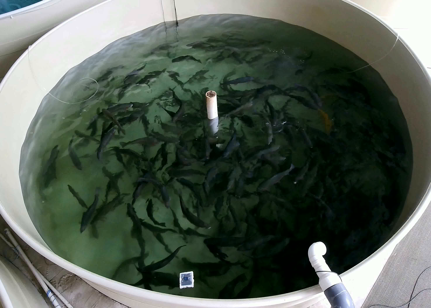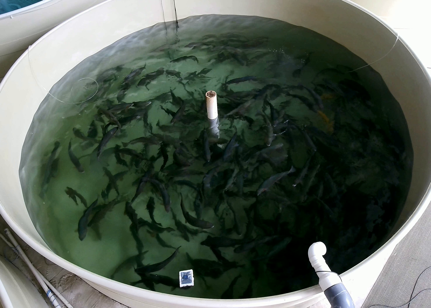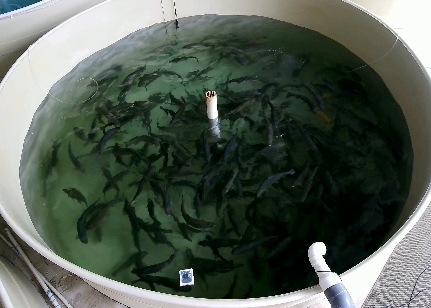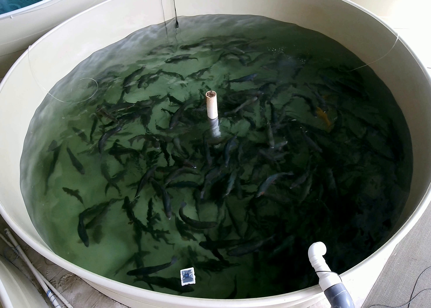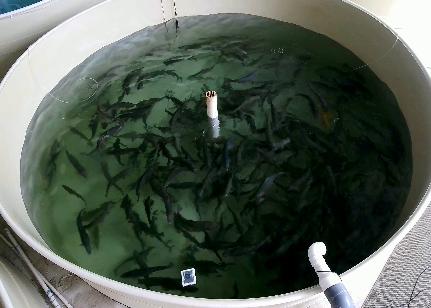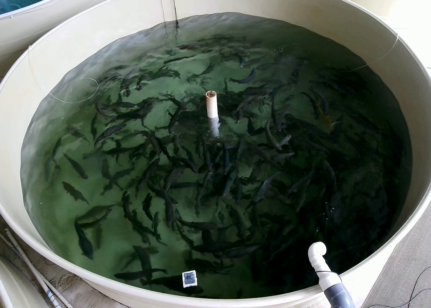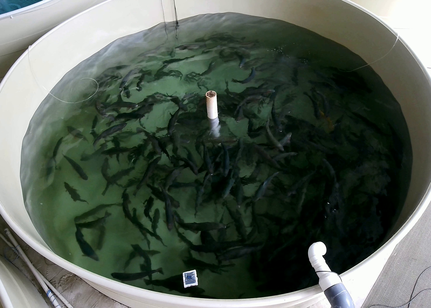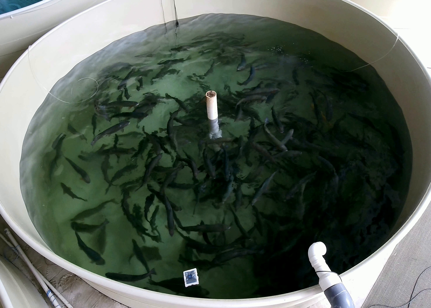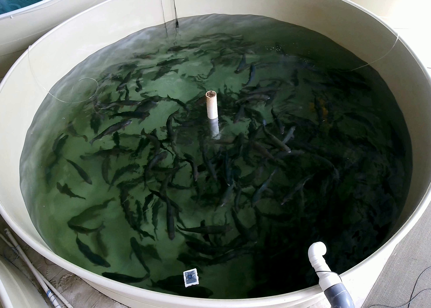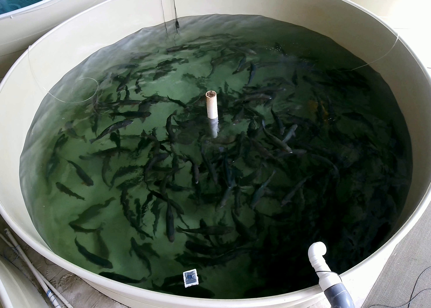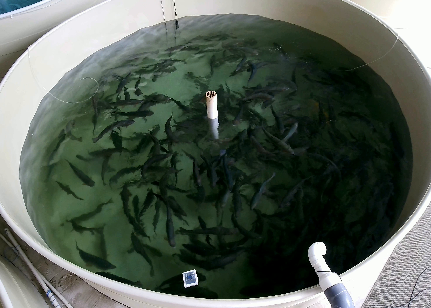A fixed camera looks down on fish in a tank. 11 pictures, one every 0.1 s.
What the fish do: Foraging.
